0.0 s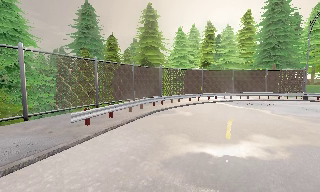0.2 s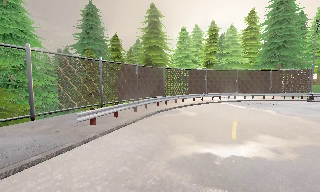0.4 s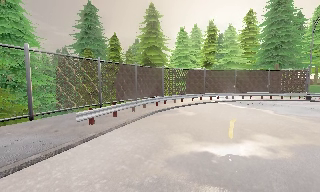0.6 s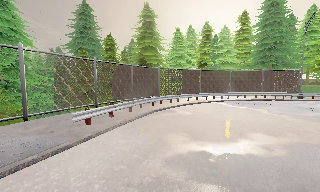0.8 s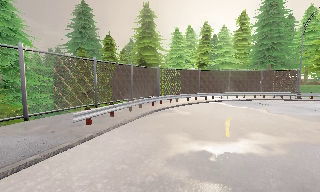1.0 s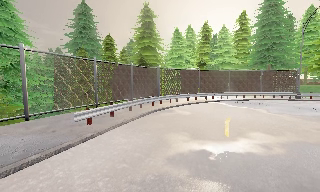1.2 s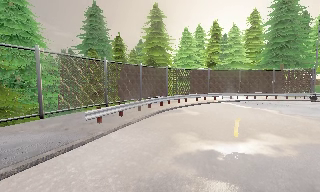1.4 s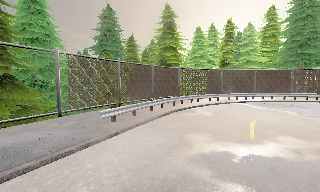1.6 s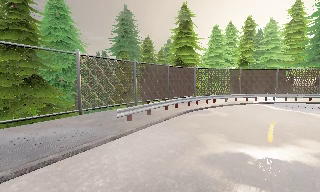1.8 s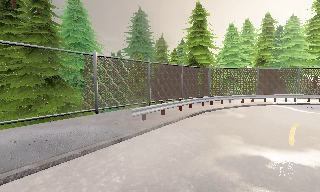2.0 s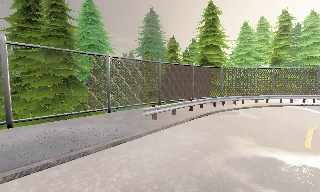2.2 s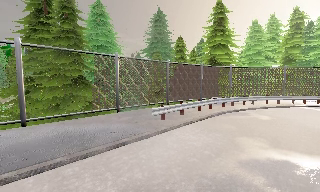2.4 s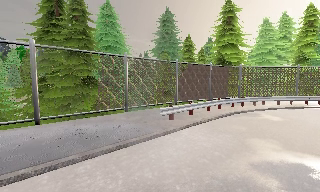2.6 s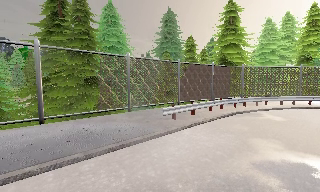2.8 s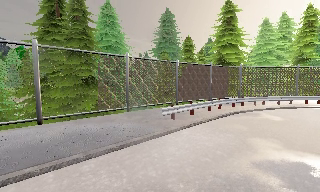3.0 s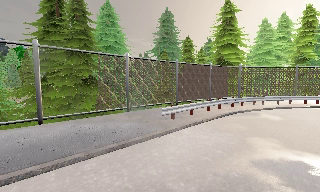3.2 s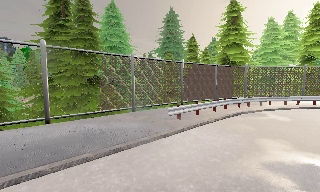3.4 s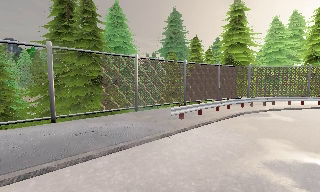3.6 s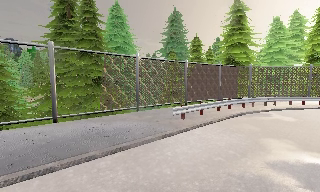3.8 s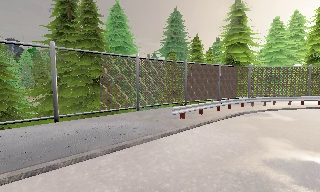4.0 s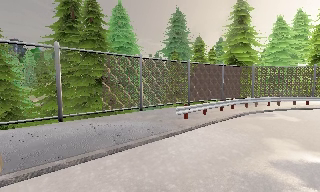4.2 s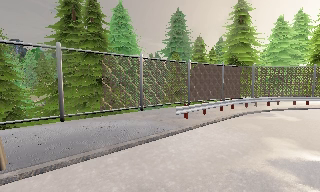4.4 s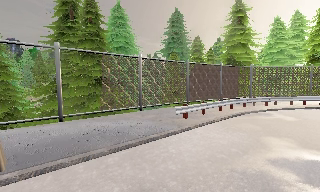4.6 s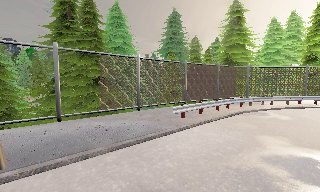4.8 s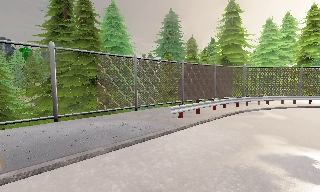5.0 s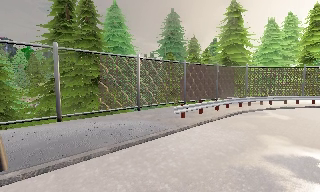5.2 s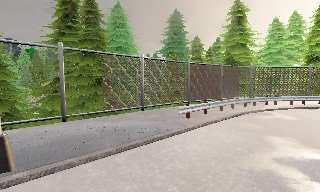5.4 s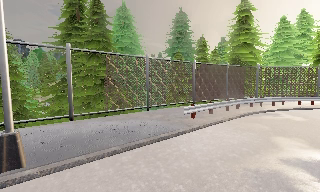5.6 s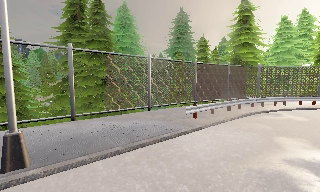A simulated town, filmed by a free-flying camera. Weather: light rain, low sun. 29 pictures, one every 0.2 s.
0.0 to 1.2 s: The camera shifts only a little, or ends up much as it began.
1.2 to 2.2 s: The scene slides to the right, as the camera pans about 20 degrees to its left.
2.2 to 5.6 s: The camera travels to its left, about 1 m, so close, fixed things drift to the right.
The film runs forward here.
